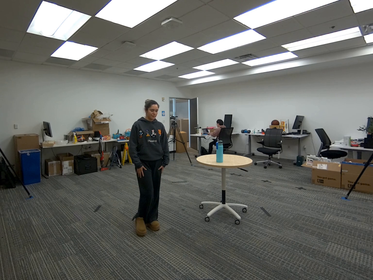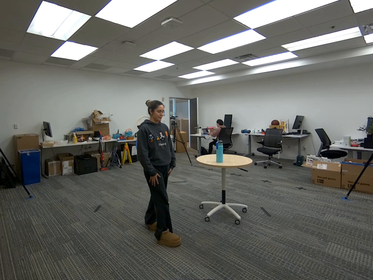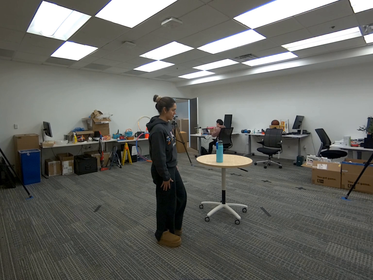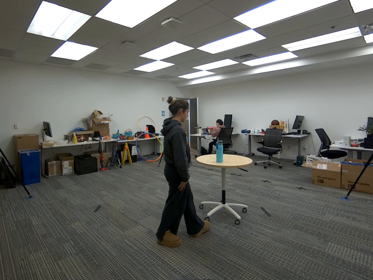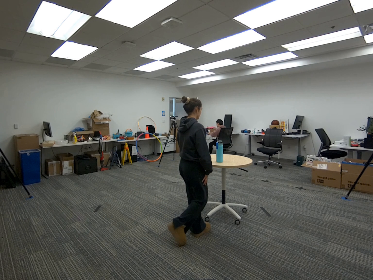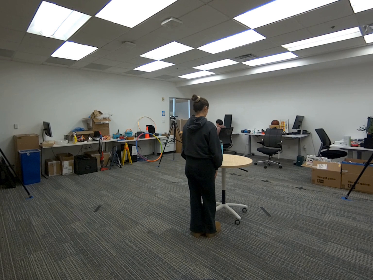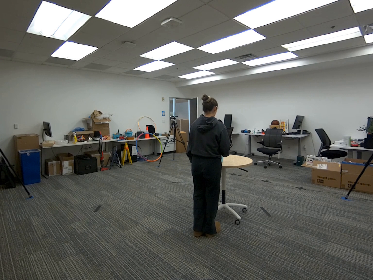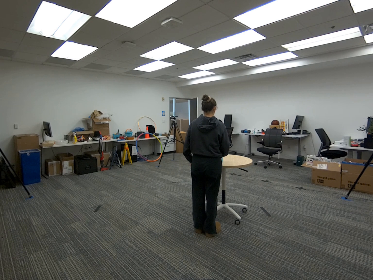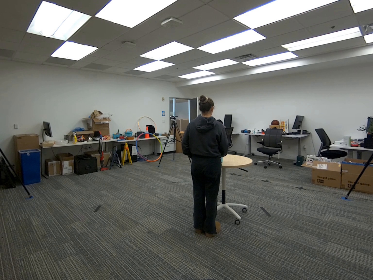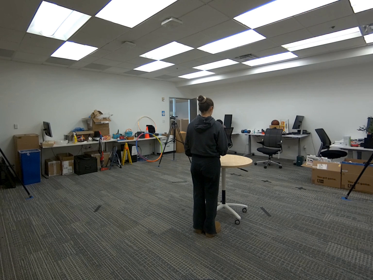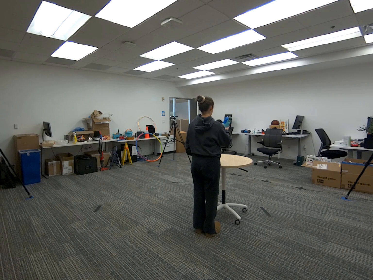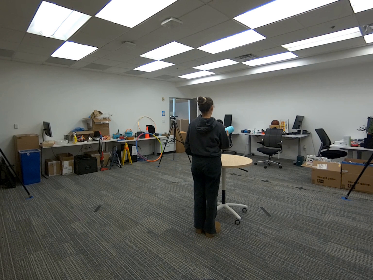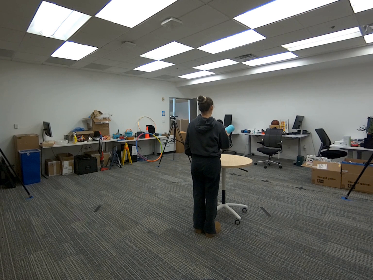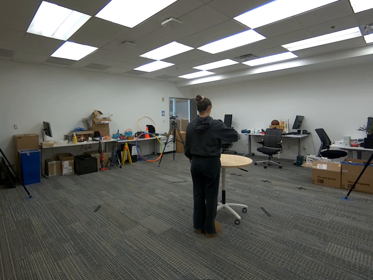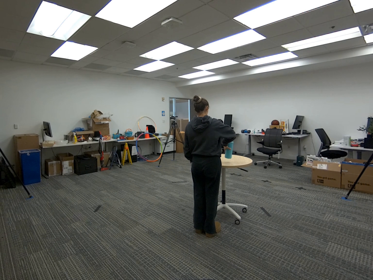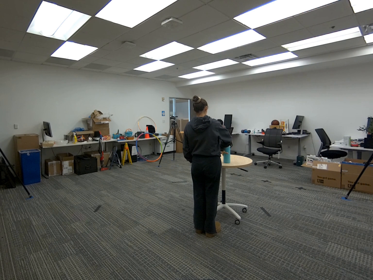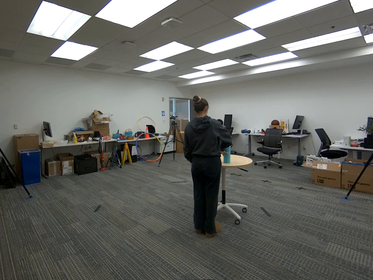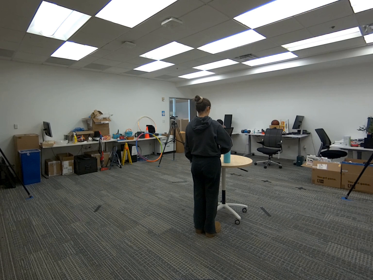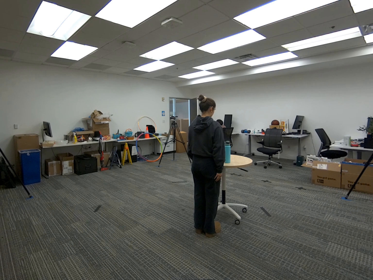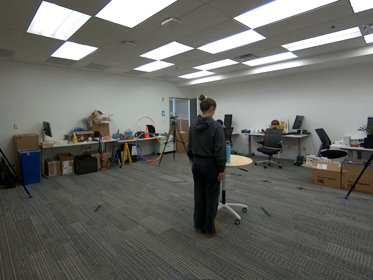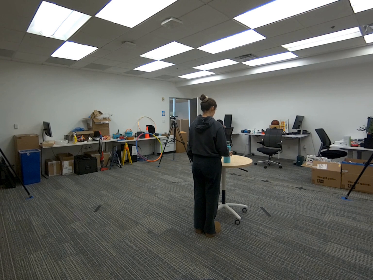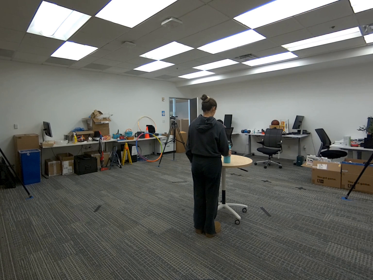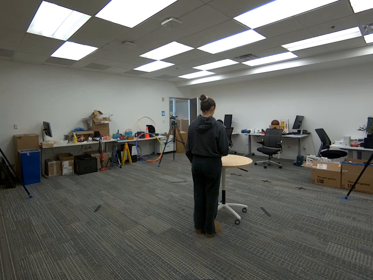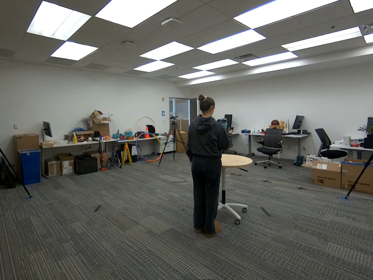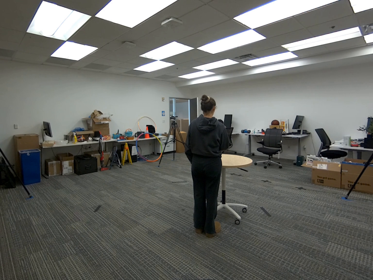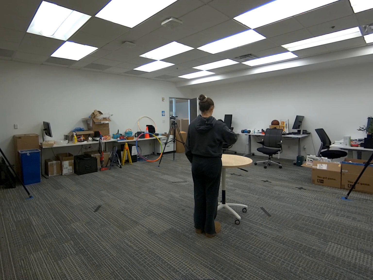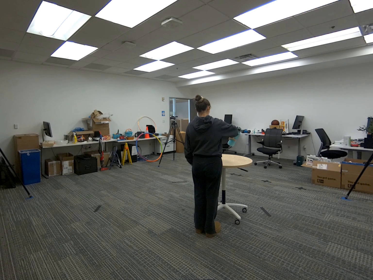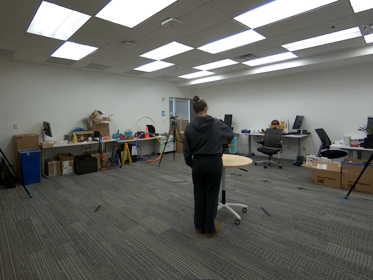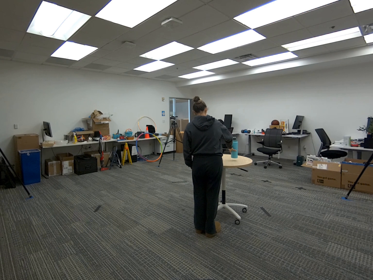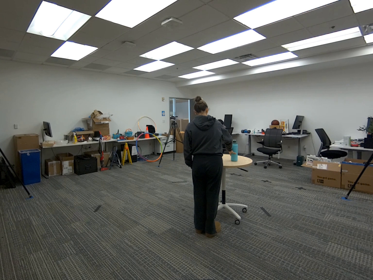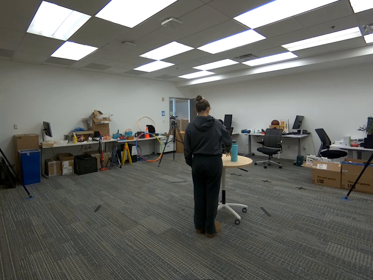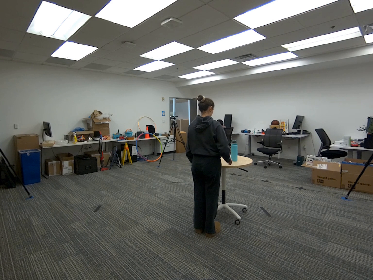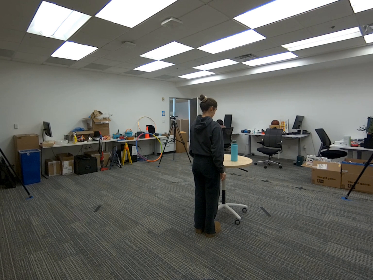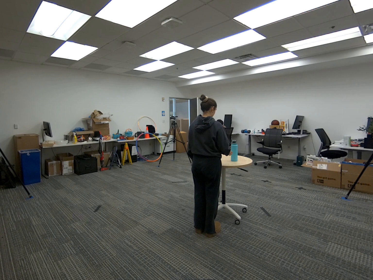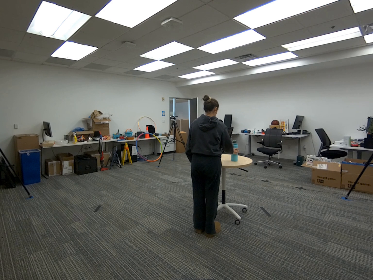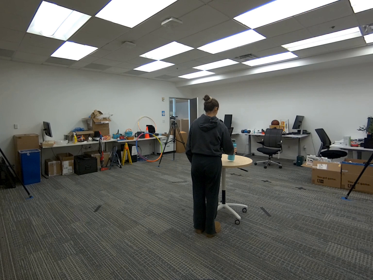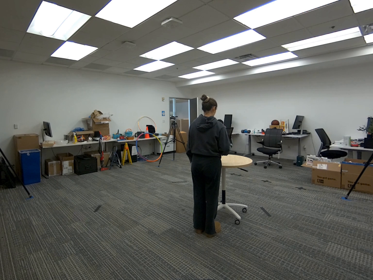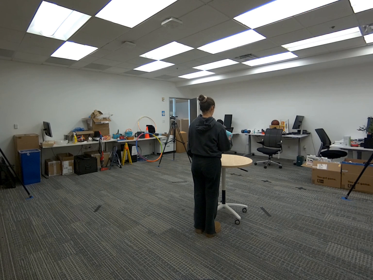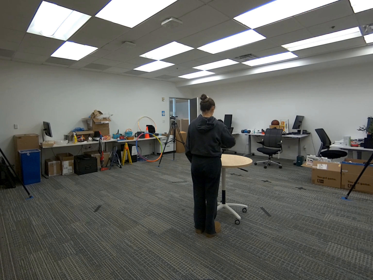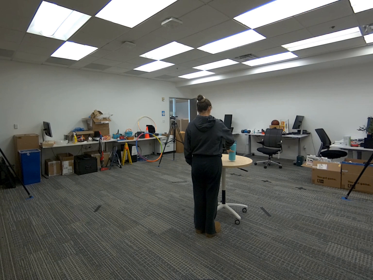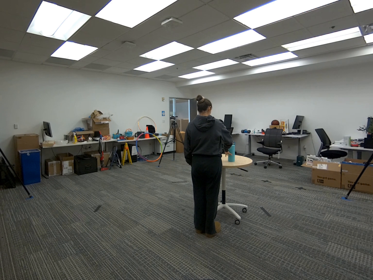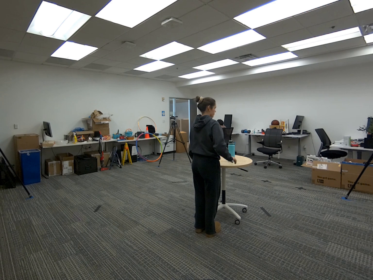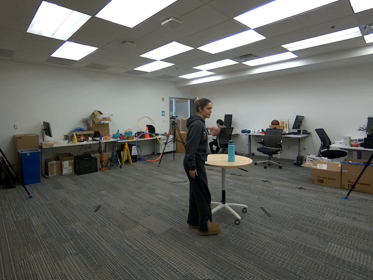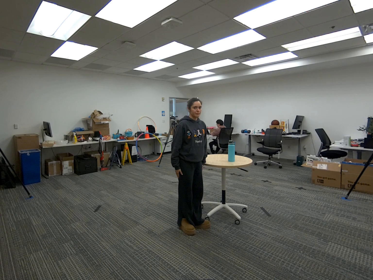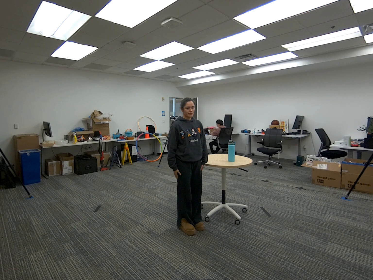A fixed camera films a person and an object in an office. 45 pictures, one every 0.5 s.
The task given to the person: Walk to the cyan water bottle on the round table. Pick it up with your right hand, flip it, and catch it with the same hand, then place it back on the table. Repeat the pick, flip, and place motion a few times, then place bottle back on the table when finish.
